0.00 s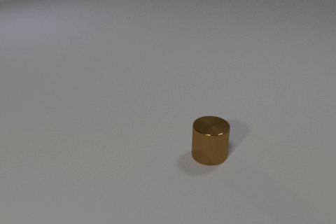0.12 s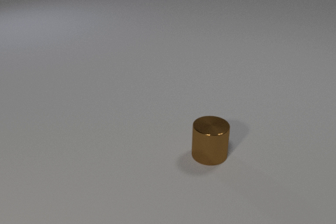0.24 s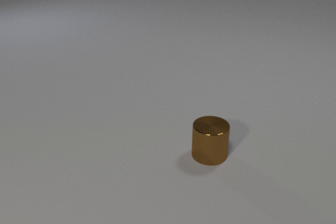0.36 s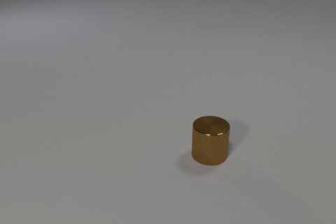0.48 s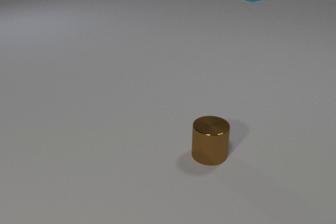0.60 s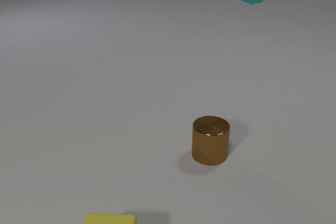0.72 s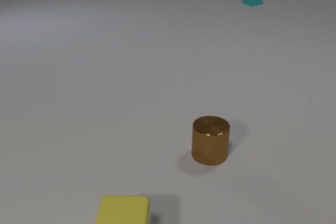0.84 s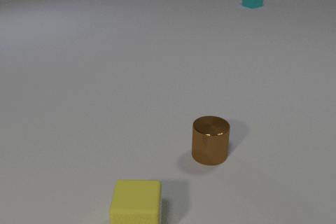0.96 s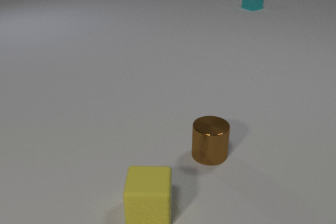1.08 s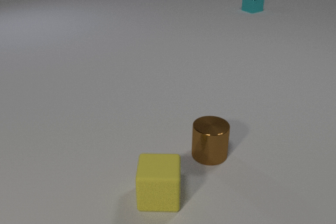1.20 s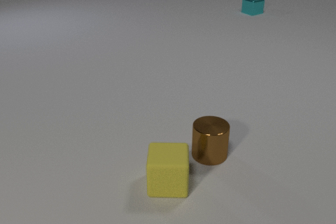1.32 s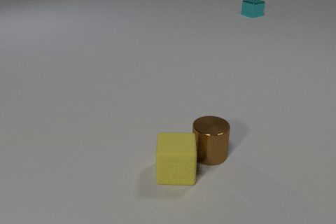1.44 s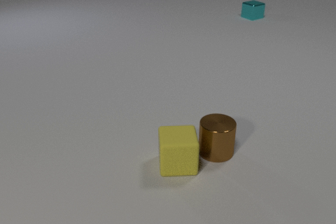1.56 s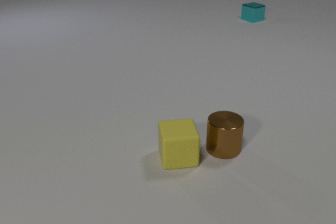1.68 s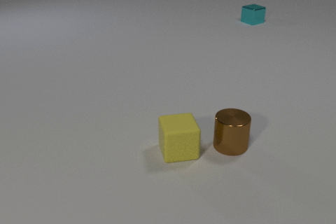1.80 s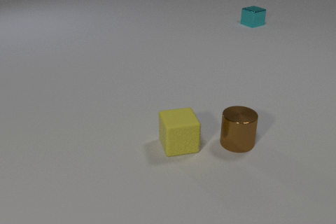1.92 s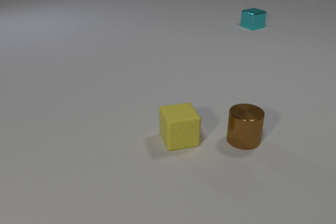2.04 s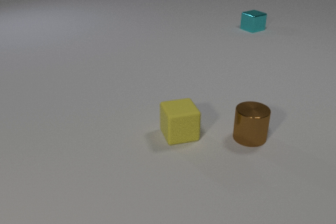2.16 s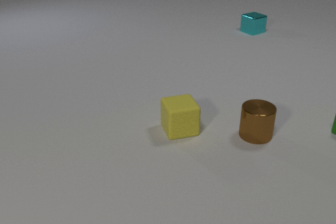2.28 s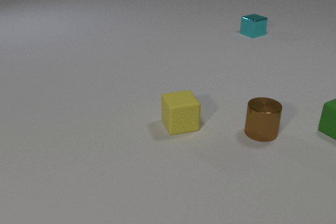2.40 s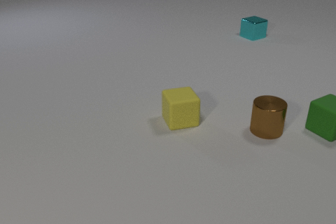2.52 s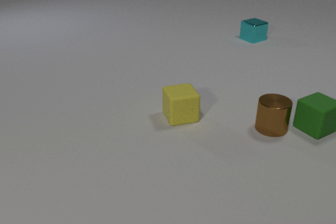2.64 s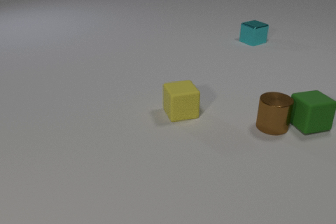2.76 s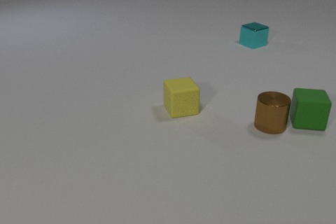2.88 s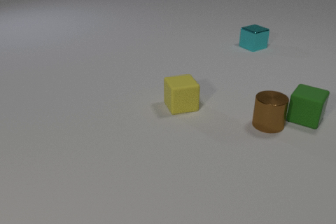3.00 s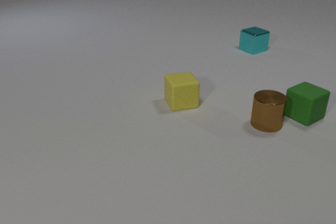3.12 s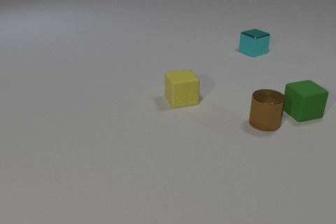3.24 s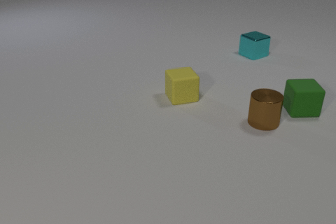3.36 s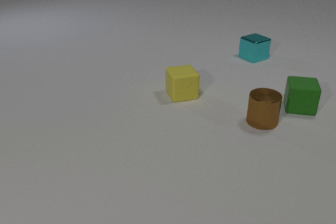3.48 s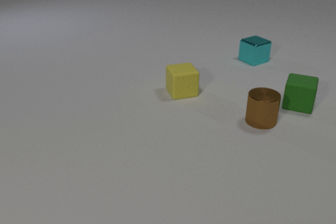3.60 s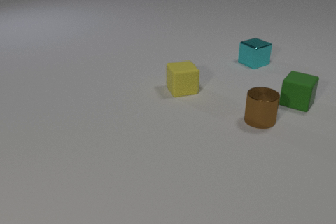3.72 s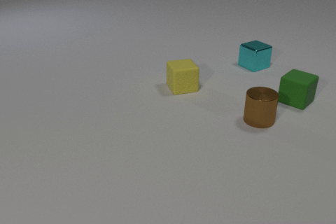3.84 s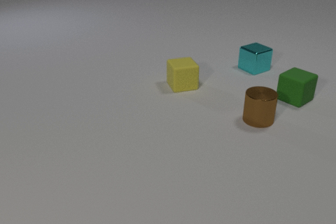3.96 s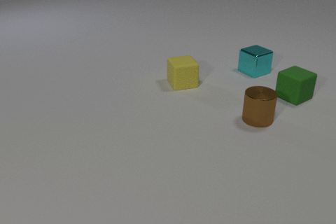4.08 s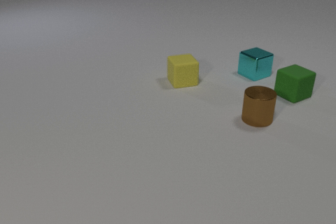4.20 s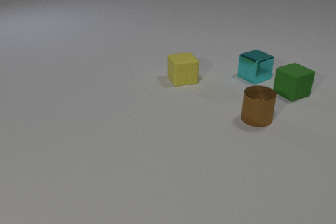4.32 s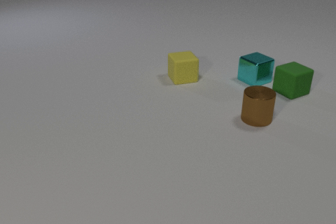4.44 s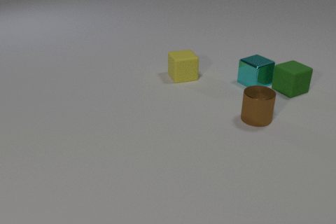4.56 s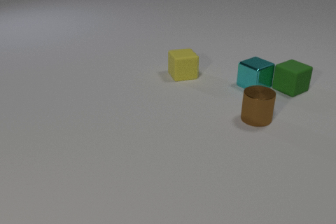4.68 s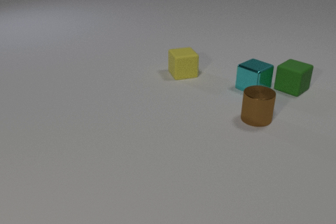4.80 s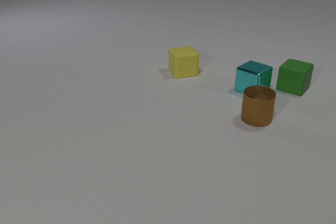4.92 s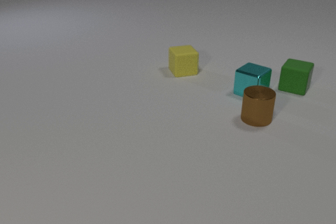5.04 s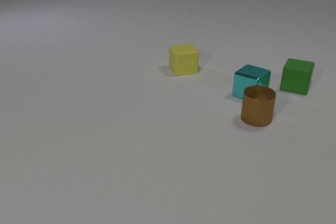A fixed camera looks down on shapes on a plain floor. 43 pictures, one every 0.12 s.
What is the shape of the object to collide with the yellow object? cylinder.
Are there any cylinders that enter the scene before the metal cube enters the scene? no.
How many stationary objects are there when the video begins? 1.
0.00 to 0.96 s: The yellow rubber cube comes in at the bottom edge, slides away from the camera and to the right. The cyan metal cube comes in at the top edge, slides toward the camera.
0.96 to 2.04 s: The yellow rubber cube slides away from the camera. The brown metal cylinder slides to the right and away from the camera. The cyan metal cube slides toward the camera. The yellow rubber cube and the brown metal cylinder collide.
2.04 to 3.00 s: The yellow rubber cube slides away from the camera. The brown metal cylinder slides away from the camera and to the right. The green rubber cube comes in at the right edge, slides to the left, spins clockwise seen from above by about 90 degrees, its near face sliding to the left. The cyan metal cube slides toward the camera. The brown metal cylinder and the green rubber cube collide.
3.00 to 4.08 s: The yellow rubber cube slides away from the camera. The brown metal cylinder slides to the left and away from the camera. The green rubber cube slides away from the camera, spins so that its near face slides to the left, clockwise seen from above. The cyan metal cube slides toward the camera.
4.08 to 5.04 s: The yellow rubber cube slides away from the camera. The green rubber cube slides away from the camera, spins so that its near face slides to the right, counterclockwise seen from above. The cyan metal cube slides toward the camera. The green rubber cube and the cyan metal cube collide.
